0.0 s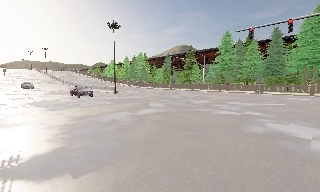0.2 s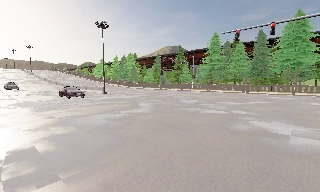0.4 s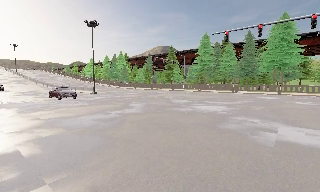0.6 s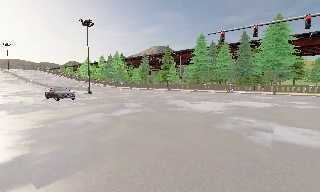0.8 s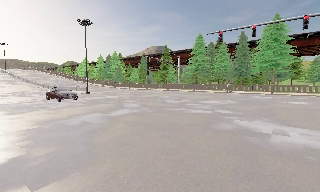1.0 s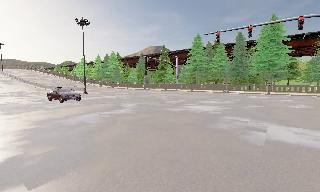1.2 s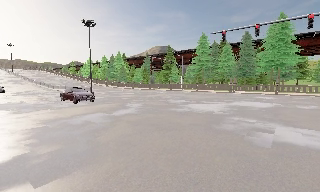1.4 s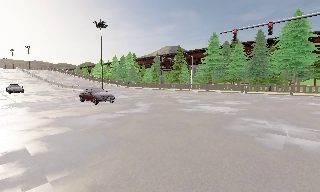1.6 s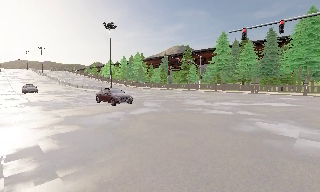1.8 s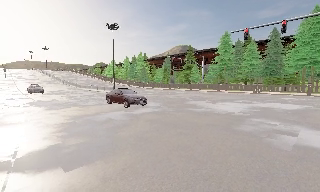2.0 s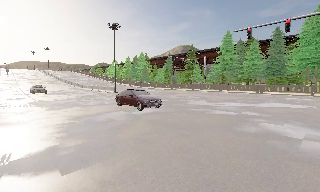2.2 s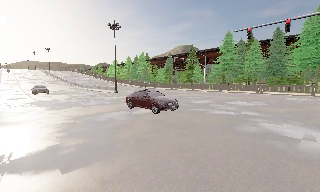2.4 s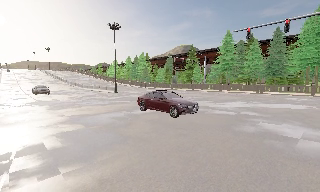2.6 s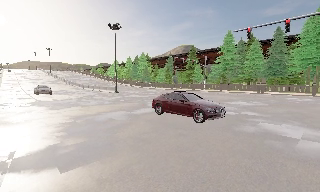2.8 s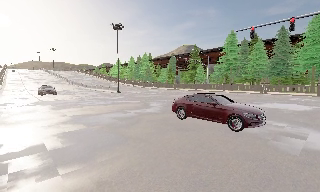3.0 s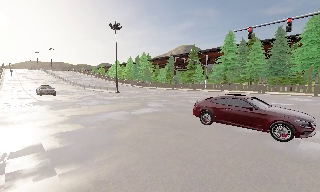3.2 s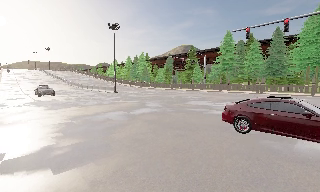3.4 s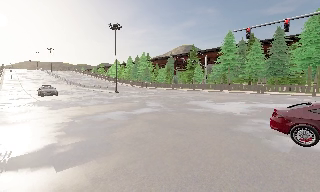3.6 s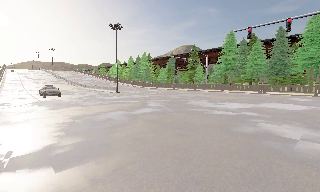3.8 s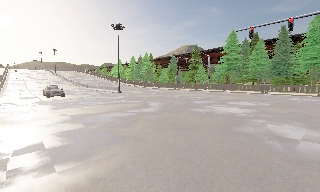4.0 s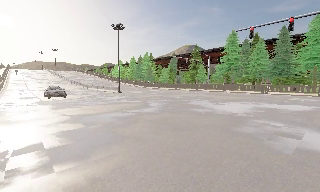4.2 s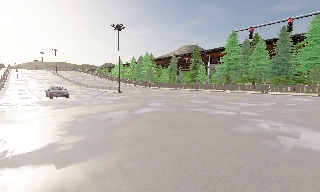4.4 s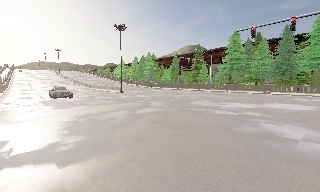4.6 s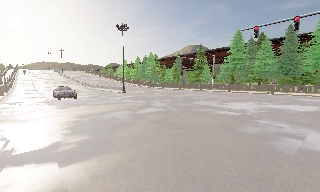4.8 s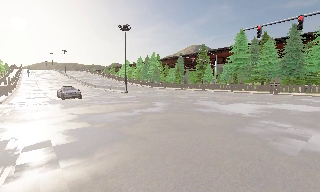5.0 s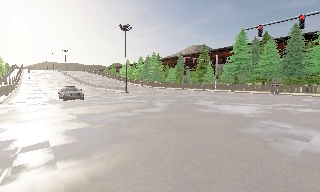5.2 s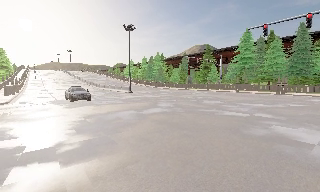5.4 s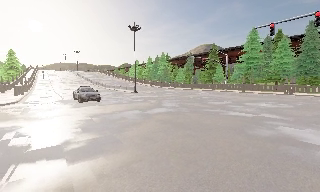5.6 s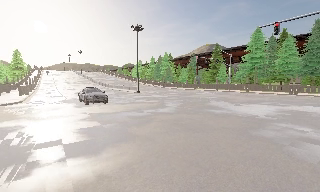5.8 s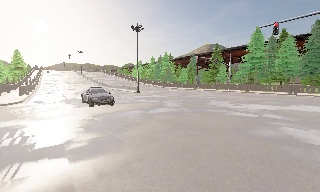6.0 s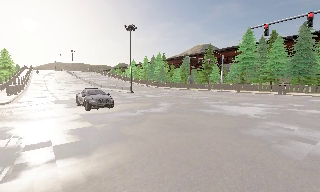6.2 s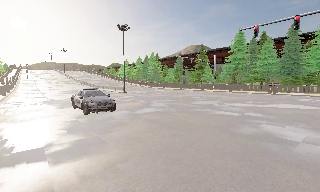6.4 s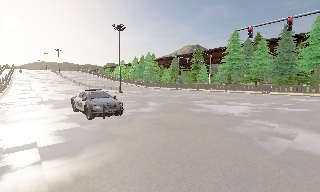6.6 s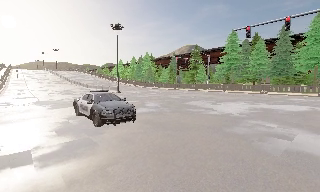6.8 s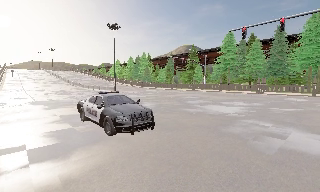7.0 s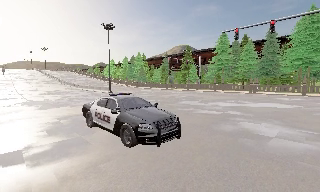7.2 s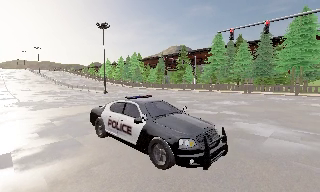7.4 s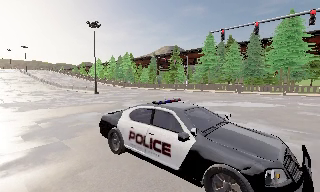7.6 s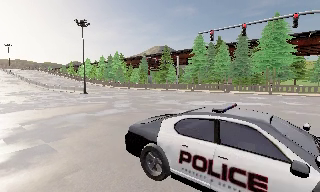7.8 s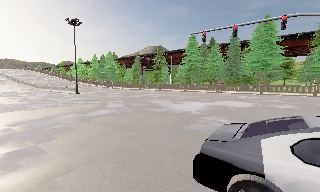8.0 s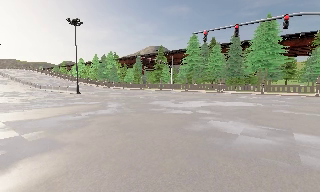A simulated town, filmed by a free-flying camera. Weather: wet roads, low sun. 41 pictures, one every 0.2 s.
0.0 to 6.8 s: The camera travels to its right, about 1 m, so close, fixed things drift to the left.
6.8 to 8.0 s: The camera pans to its right, which is clockwise from overhead, by about 10 degrees.
The film runs forward here.
